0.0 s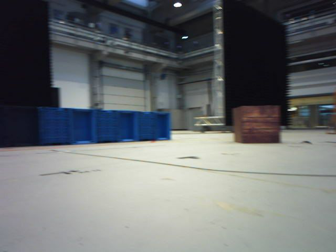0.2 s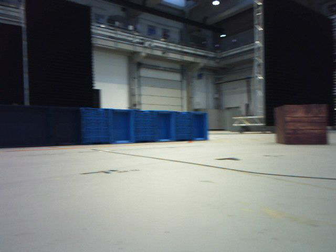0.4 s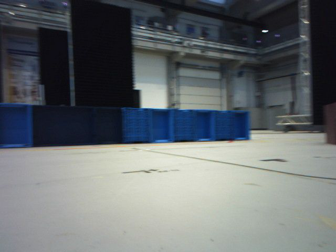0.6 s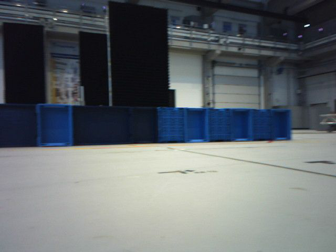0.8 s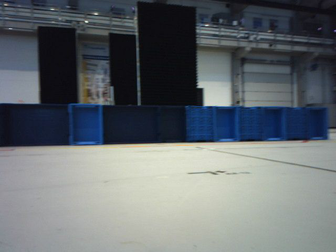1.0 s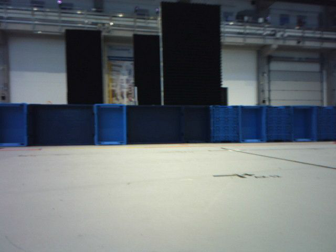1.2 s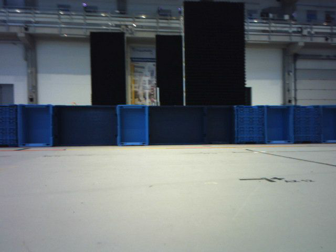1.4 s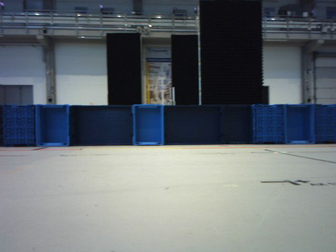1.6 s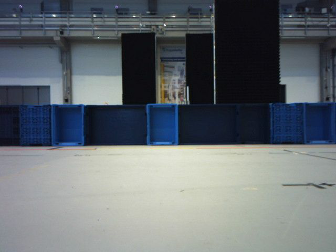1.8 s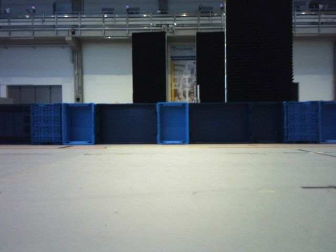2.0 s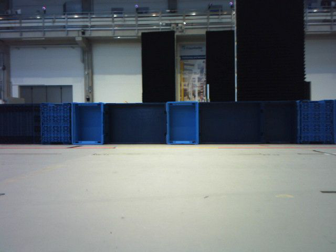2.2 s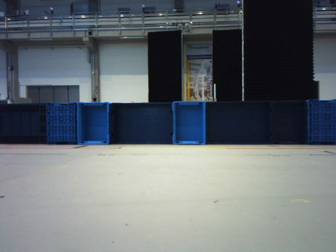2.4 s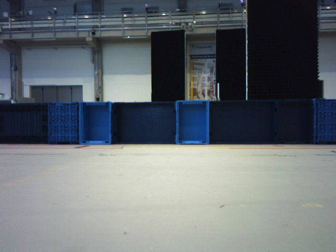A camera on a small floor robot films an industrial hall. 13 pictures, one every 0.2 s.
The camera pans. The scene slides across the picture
to the right.
The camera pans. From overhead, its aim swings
counterclockwise.
0.0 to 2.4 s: The scene slides to the right, as the camera pans about 50 degrees to its left. It travels forward, about 0.4 m.
The film runs forward here.
